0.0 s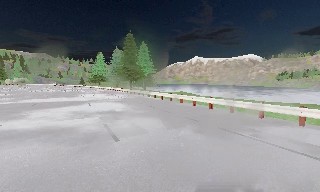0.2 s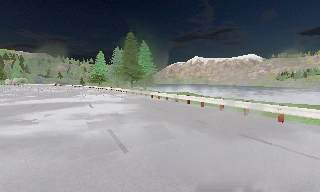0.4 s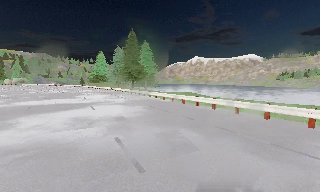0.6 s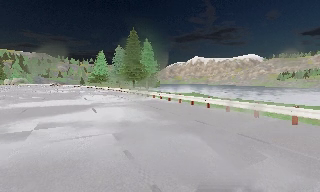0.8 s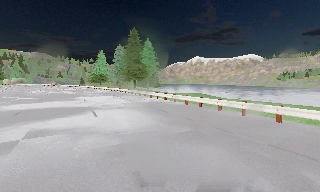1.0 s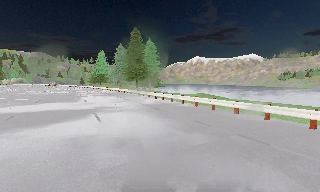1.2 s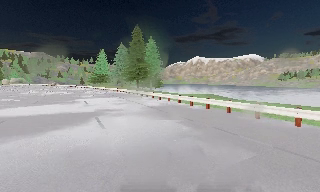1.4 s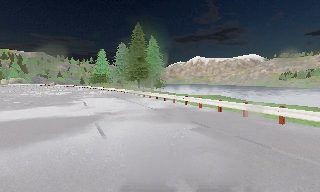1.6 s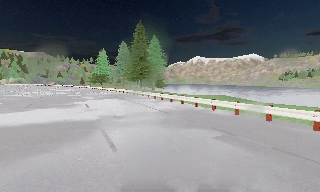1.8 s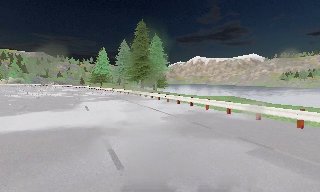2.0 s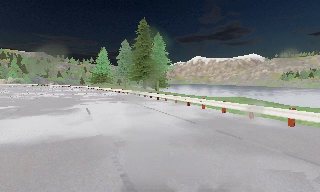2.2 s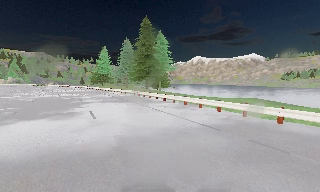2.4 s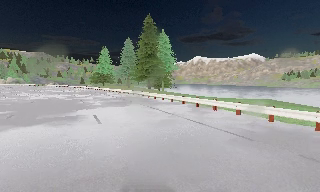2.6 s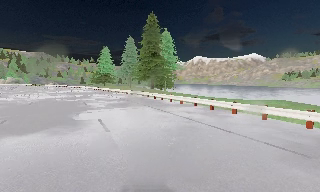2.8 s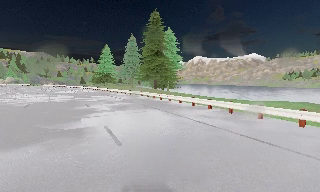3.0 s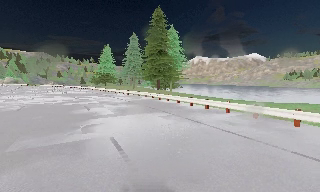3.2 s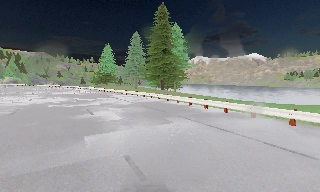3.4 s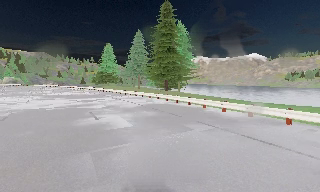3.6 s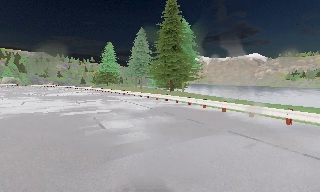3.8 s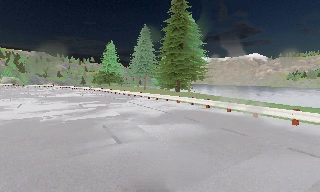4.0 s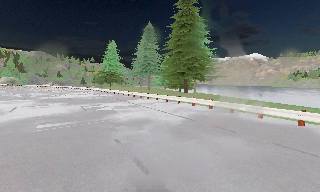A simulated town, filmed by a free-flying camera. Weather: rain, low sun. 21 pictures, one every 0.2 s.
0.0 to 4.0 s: The camera travels forward and to its left, about 25 m, so what stands in front looms larger.
The film runs forward here.
